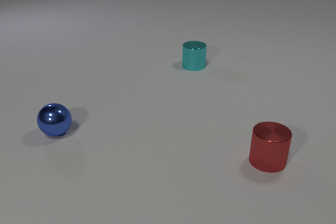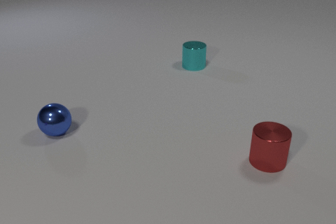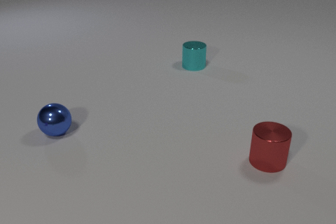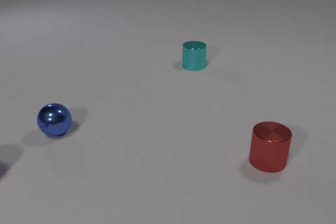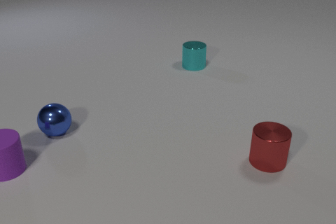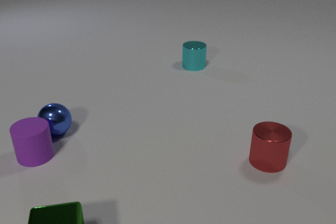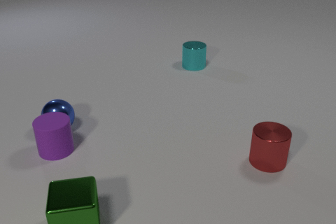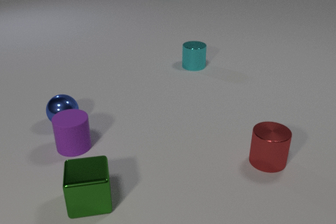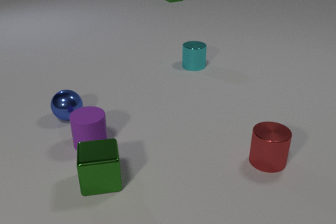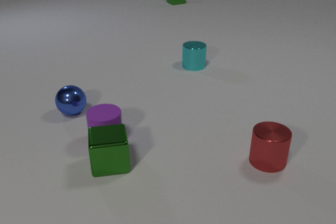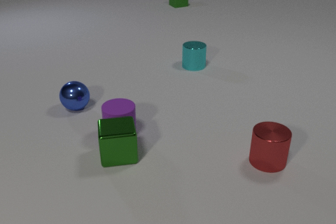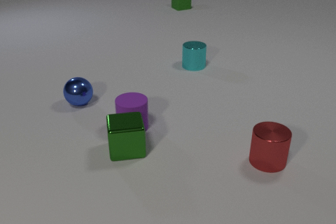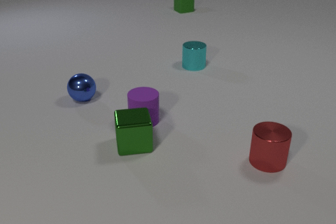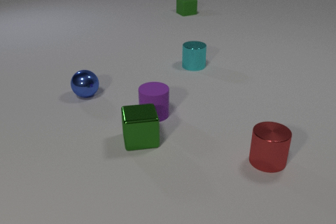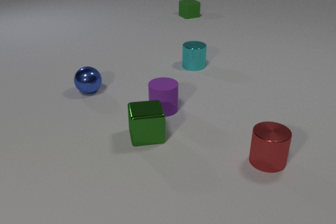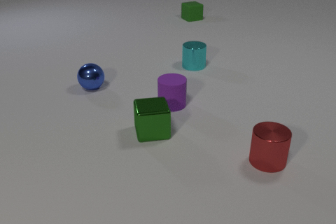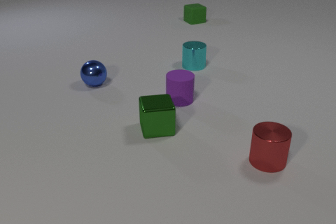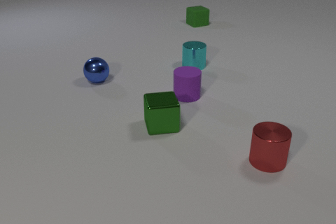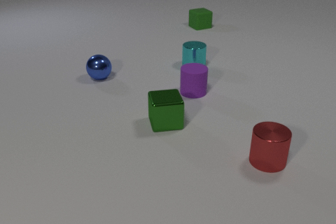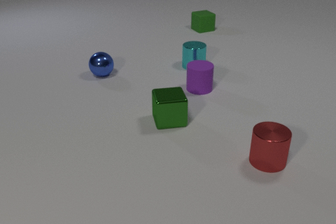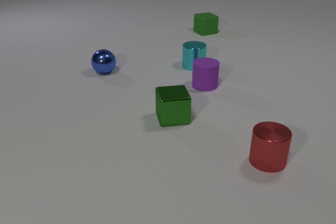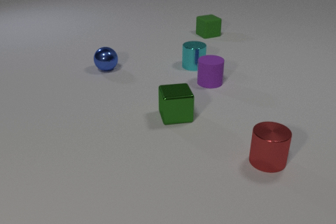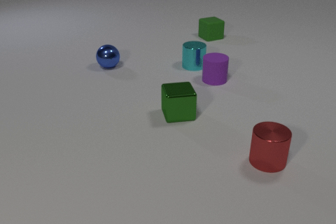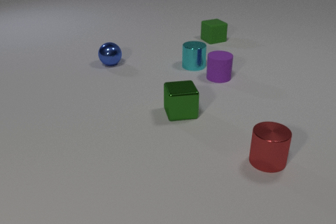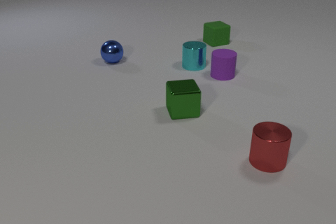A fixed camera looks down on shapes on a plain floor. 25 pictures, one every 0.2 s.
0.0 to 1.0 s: The purple rubber cylinder comes in at the left edge, slides to the right and away from the camera. The green metal cube comes in at the bottom edge, slides away from the camera and to the right.
1.0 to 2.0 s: The purple rubber cylinder slides to the right. The blue metal sphere rolls away from the camera and to the right. The green metal cube slides away from the camera and to the right. The green rubber cube comes in at the top edge, slides toward the camera. The purple rubber cylinder and the blue metal sphere collide. The purple rubber cylinder and the green metal cube collide.
2.0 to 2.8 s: The purple rubber cylinder slides away from the camera and to the right. The blue metal sphere rolls away from the camera and to the right. The green metal cube slides away from the camera and to the right. The green rubber cube slides toward the camera.
2.8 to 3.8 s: The purple rubber cylinder slides away from the camera and to the right. The blue metal sphere rolls away from the camera. The green metal cube slides away from the camera and to the right. The green rubber cube slides toward the camera.
3.8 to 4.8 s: The purple rubber cylinder slides away from the camera and to the right. The blue metal sphere rolls away from the camera. The green metal cube slides away from the camera and to the right. The green rubber cube slides toward the camera.
What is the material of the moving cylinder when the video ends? rubber.
Are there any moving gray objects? no.
What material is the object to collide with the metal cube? rubber.
